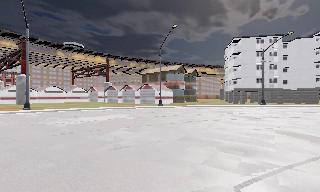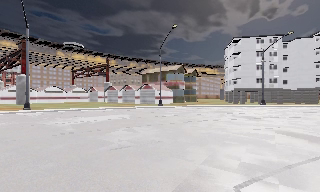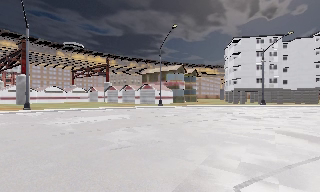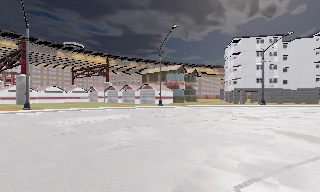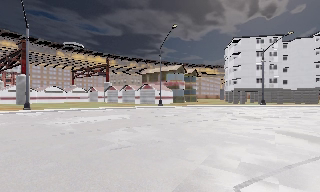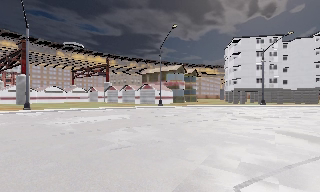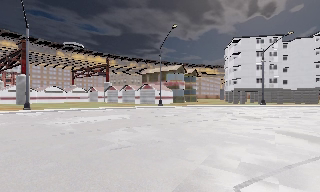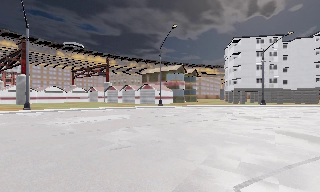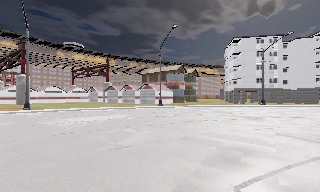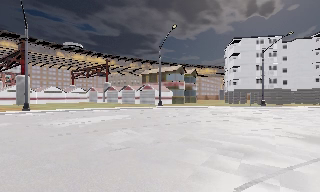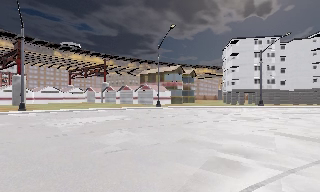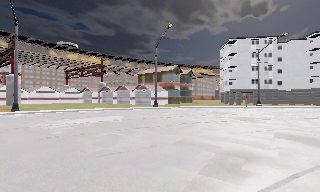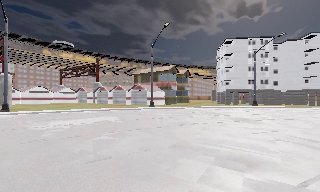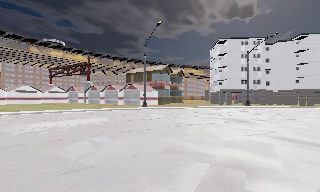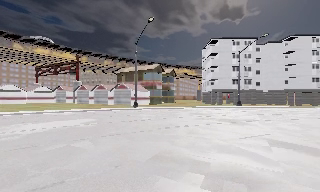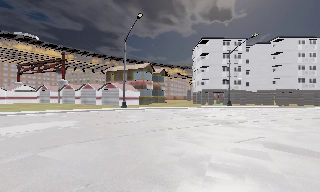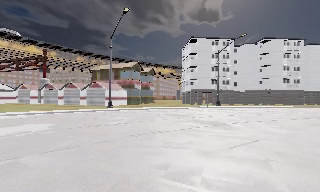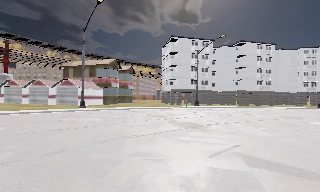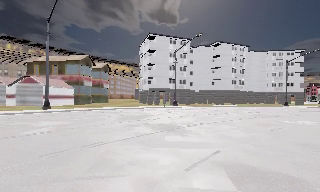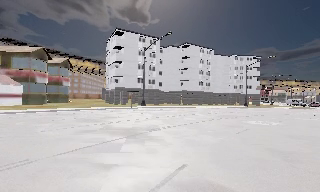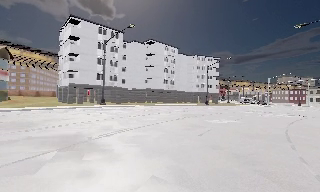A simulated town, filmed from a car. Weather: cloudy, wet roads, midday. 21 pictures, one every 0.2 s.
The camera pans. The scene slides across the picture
to the left.
The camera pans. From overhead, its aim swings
clockwise.
0.0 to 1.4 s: The camera keeps its place and its aim.
1.4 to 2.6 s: The camera travels forward, about 1.5 m, so what stands in front looms larger. It gains speed.
2.6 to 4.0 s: The camera swings to its right by about 45 degrees, and the scene slides to the left. It travels forward, about 7 m. It gains speed.
The film runs forward here.
